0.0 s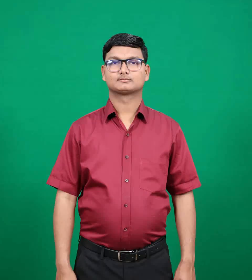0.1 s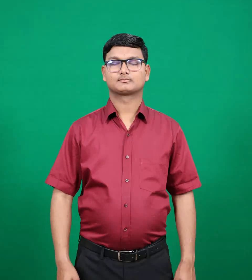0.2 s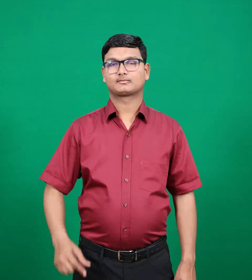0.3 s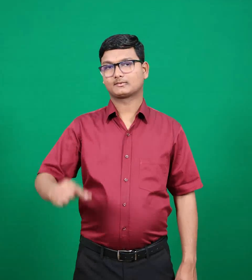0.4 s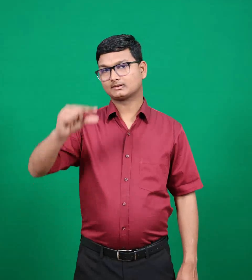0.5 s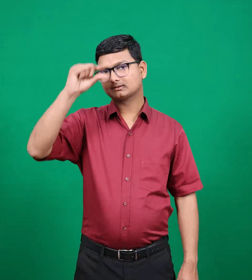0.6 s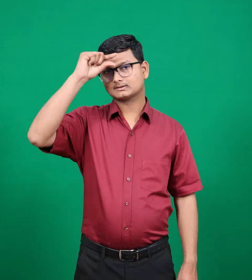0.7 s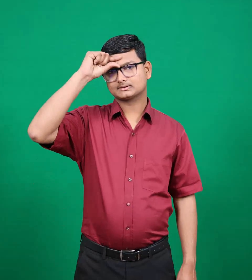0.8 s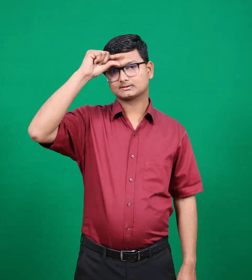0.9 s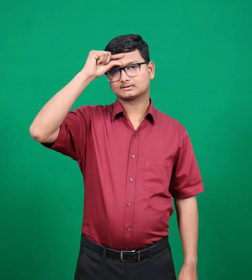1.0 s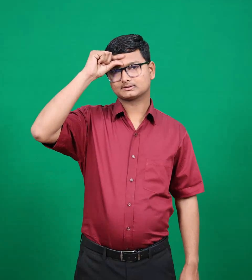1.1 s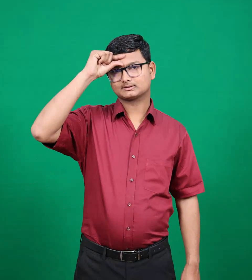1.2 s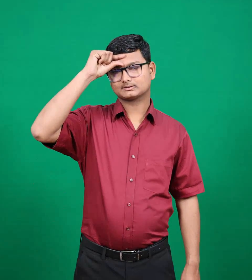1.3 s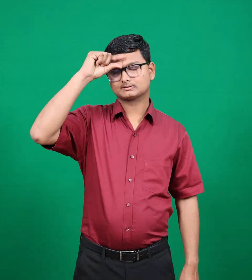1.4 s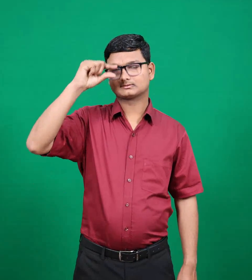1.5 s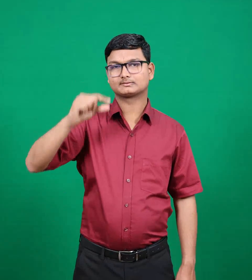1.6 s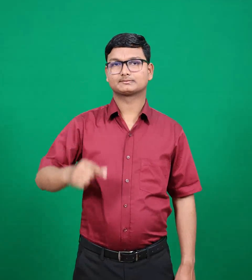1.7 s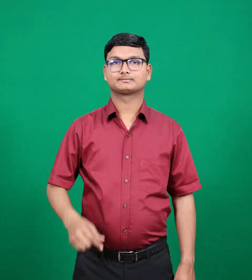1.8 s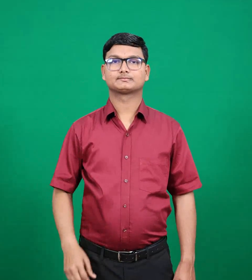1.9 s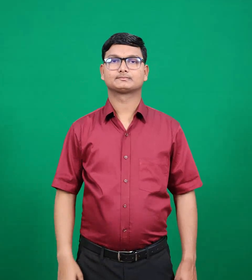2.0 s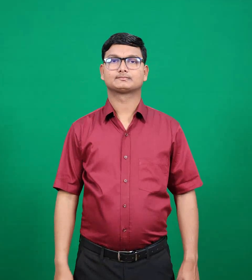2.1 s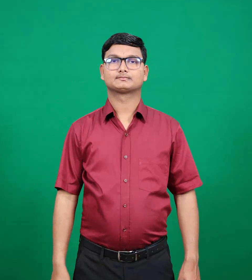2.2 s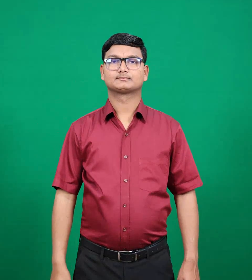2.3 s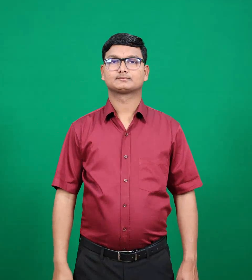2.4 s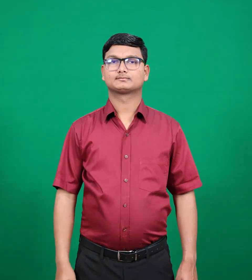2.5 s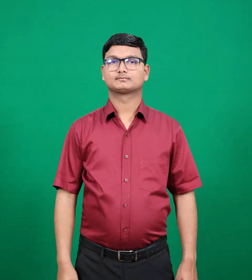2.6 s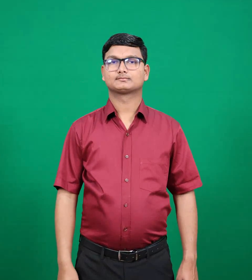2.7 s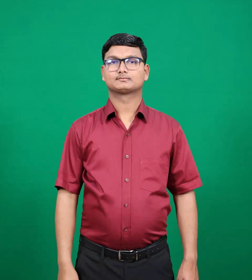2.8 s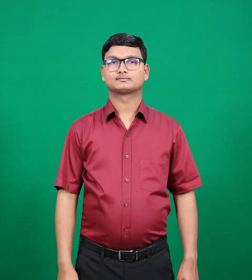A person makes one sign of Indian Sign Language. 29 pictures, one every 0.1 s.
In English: gideon
